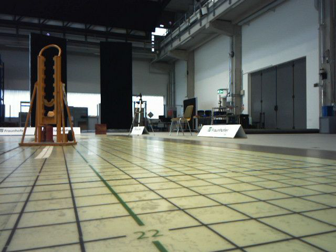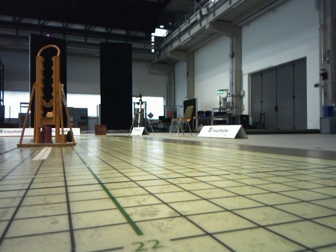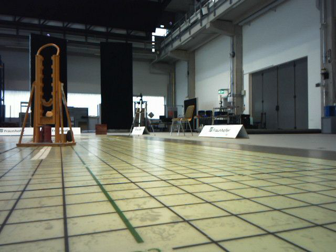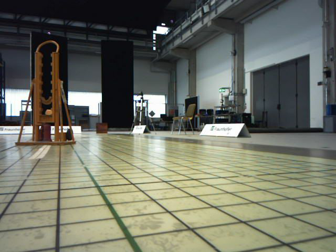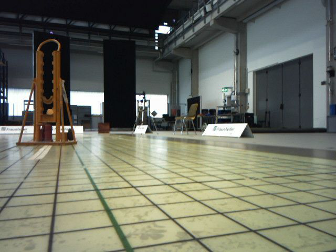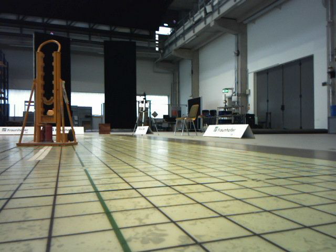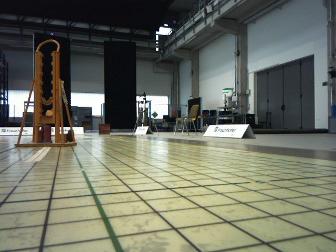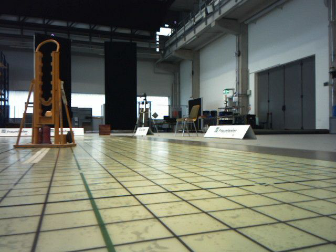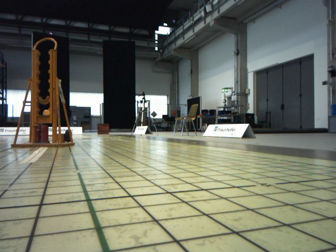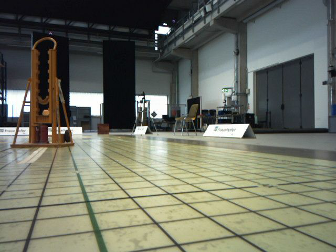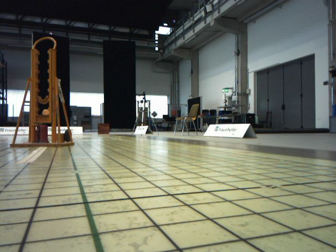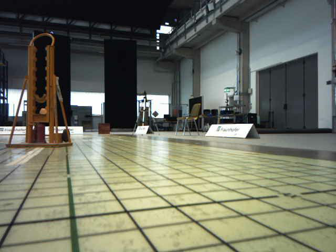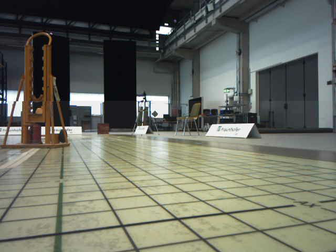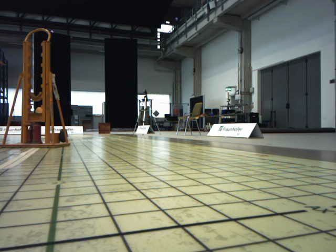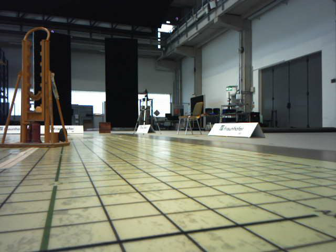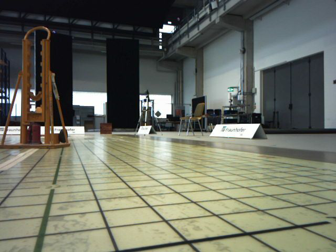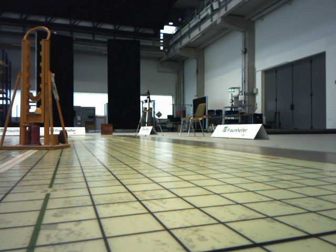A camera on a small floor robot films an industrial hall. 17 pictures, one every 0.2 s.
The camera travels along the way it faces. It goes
forward.
0.0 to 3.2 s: The camera travels forward, about 0.6 m, so what stands in front looms larger.
The film runs forward here.
